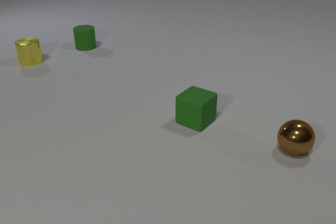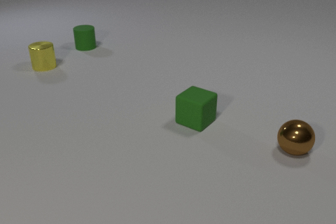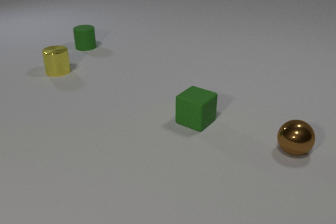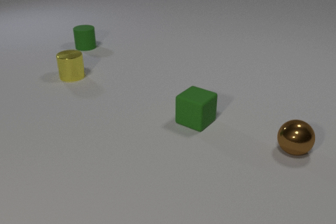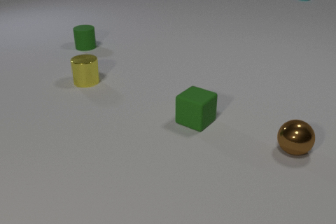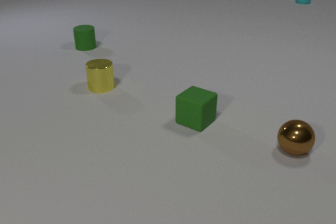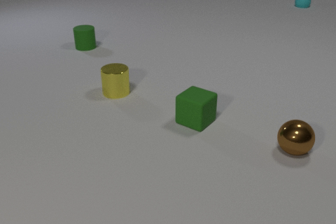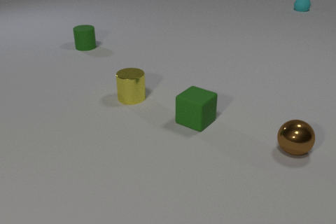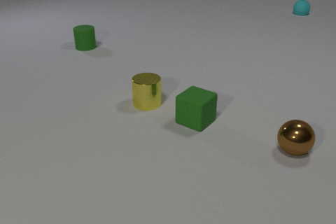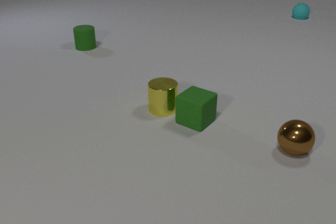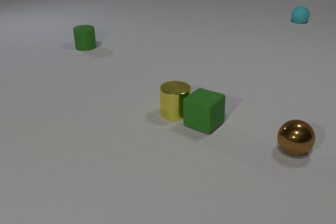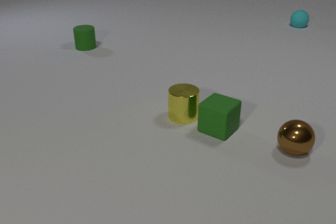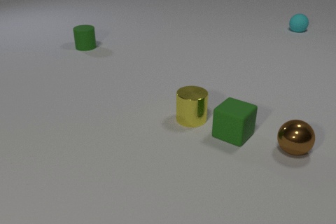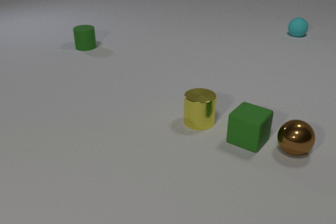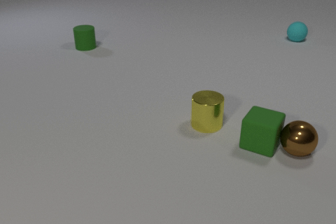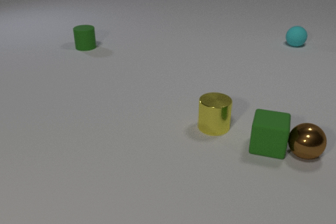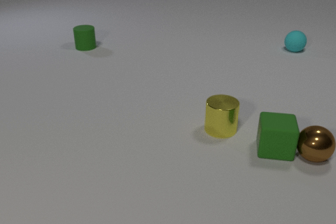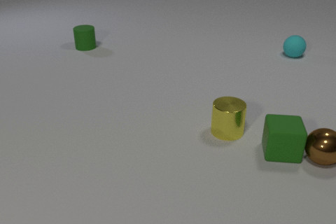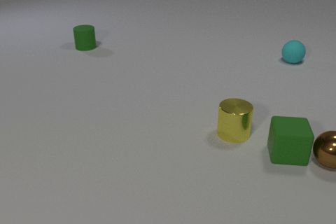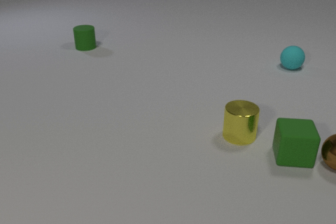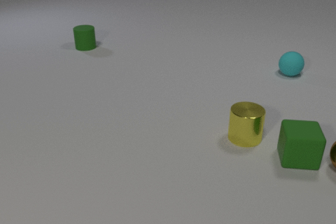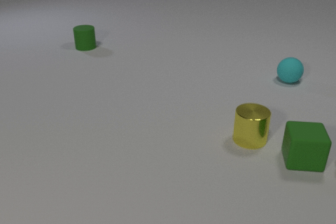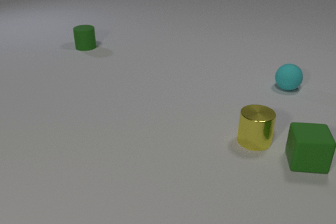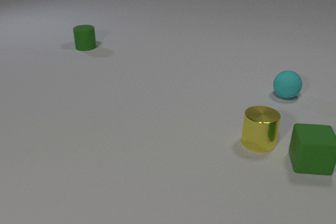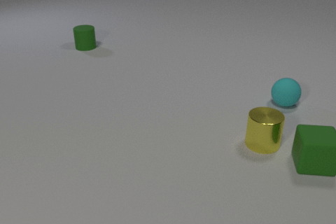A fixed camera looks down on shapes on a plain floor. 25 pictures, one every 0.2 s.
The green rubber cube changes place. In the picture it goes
to the right.
The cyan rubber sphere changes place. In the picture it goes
toward the camera.
0.0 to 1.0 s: The yellow metal cylinder slides toward the camera and to the right. The cyan rubber sphere comes in at the top edge, rolls toward the camera.
1.0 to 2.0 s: The yellow metal cylinder slides to the right and toward the camera. The green rubber cube slides to the right. The cyan rubber sphere rolls toward the camera. The yellow metal cylinder and the green rubber cube collide.
2.0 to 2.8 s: The yellow metal cylinder slides to the right and toward the camera. The green rubber cube slides to the right and toward the camera. The cyan rubber sphere rolls toward the camera. The green rubber cube and the brown metal sphere collide.
2.8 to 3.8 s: The yellow metal cylinder slides to the right and toward the camera. The green rubber cube slides to the right, spins counterclockwise seen from above by about 30 degrees, its near face sliding to the right. The brown metal sphere rolls to the right. The cyan rubber sphere rolls toward the camera.
3.8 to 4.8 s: The yellow metal cylinder slides to the right and toward the camera. The green rubber cube slides to the right. The brown metal sphere rolls to the right, leaves at the right edge. The cyan rubber sphere rolls toward the camera.
How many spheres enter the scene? 1.
How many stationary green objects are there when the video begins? 2.
What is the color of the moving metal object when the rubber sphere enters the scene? yellow.
